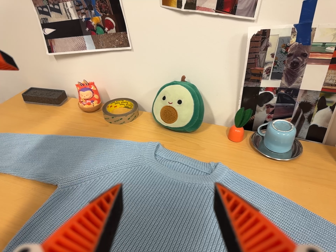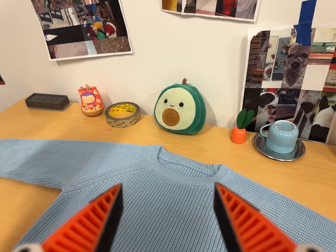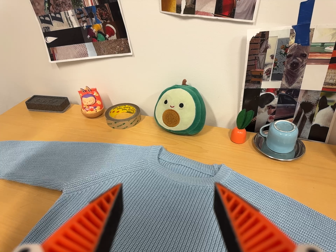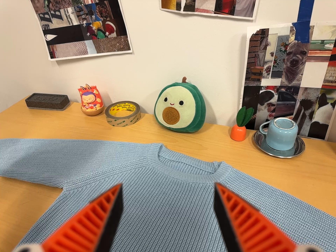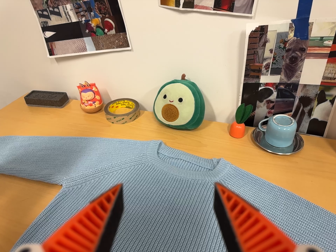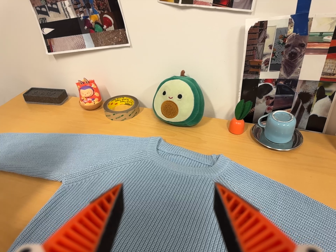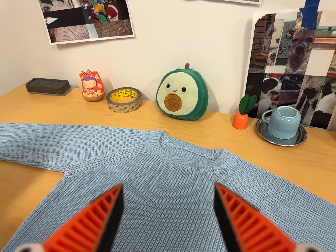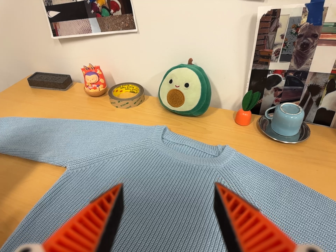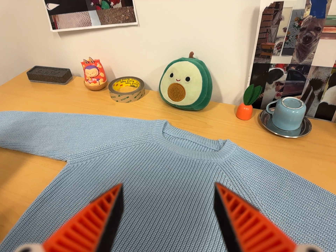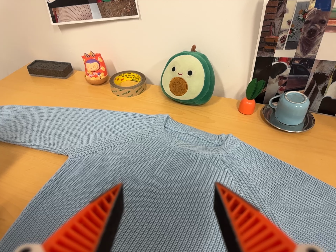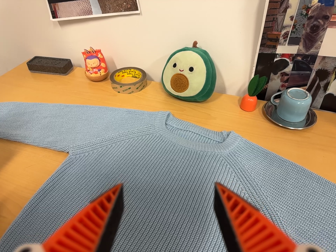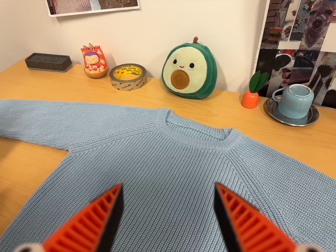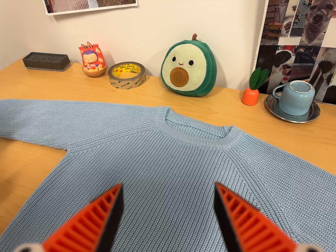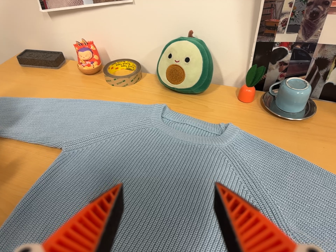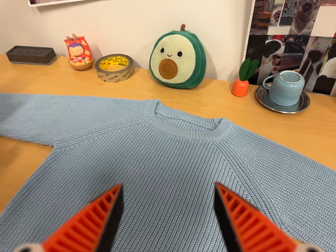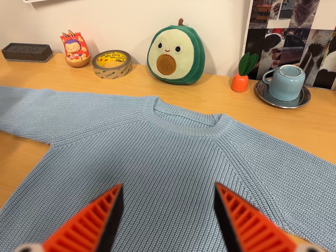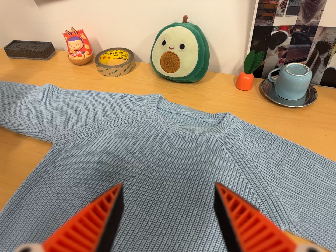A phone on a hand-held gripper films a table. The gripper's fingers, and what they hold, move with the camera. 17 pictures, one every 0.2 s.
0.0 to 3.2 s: The camera travels forward, about 5 cm, so what stands in front looms larger. Its aim tips toward the bottom of its view by about 10 degrees, and the scene shifts upward.
The film runs forward here.
